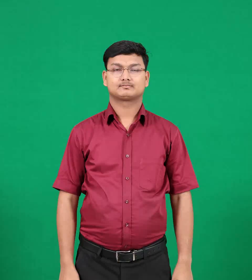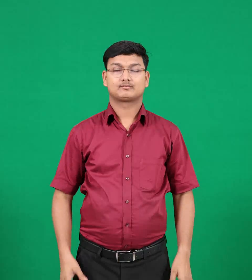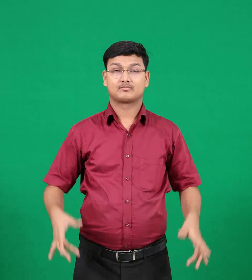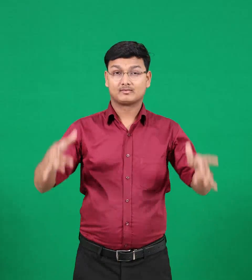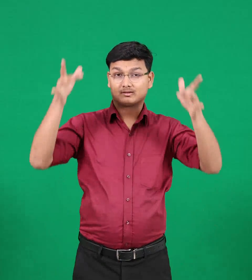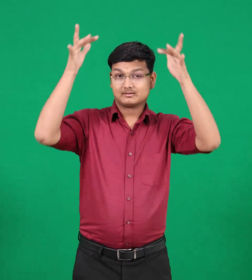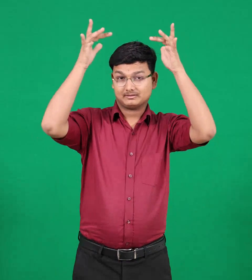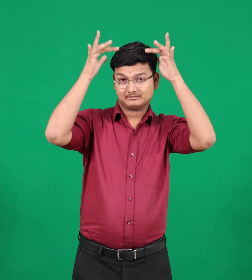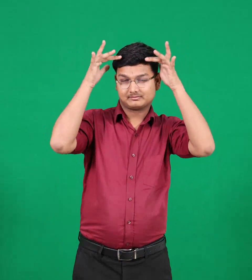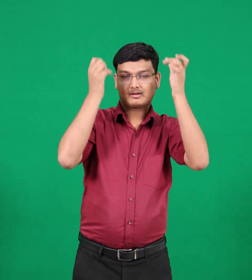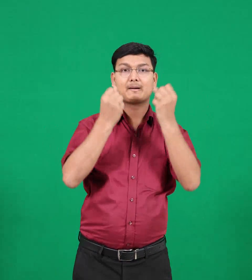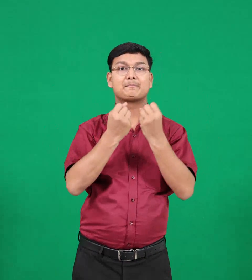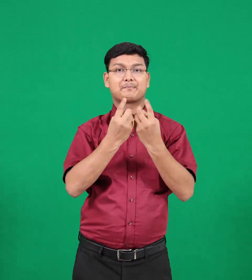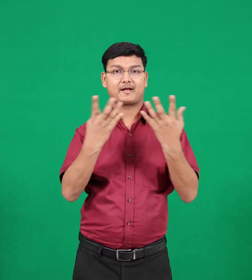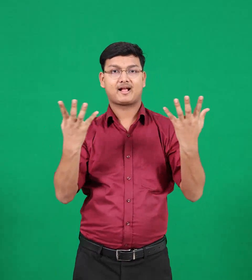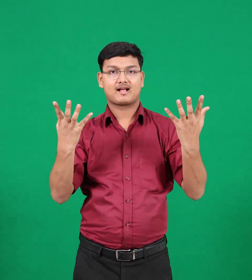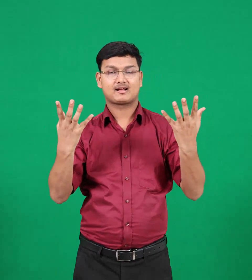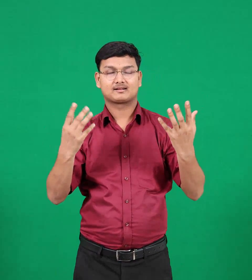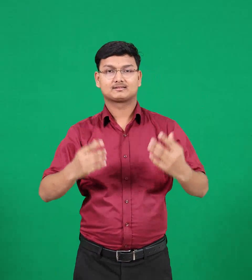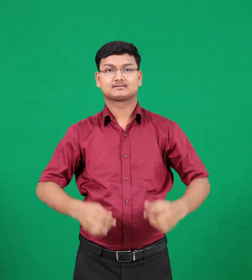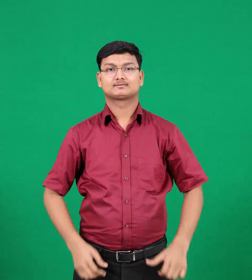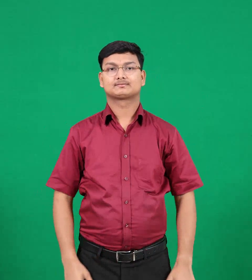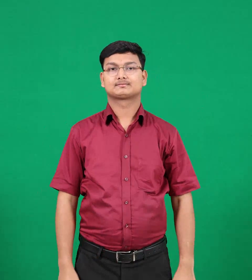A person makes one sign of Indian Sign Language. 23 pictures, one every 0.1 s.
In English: crowns
